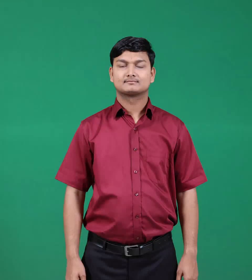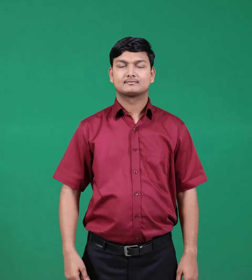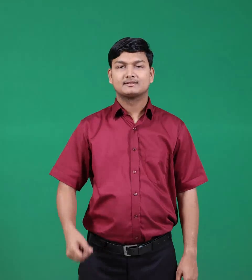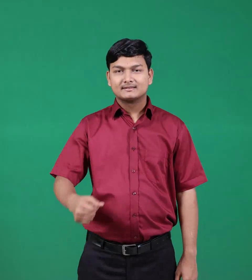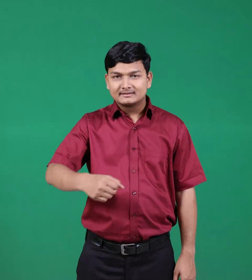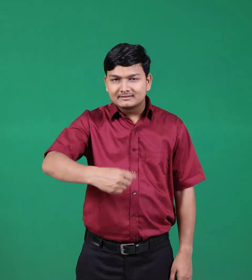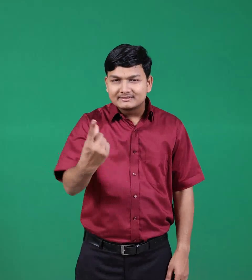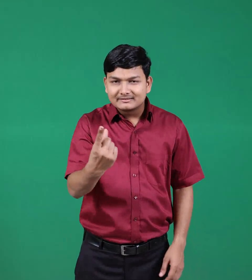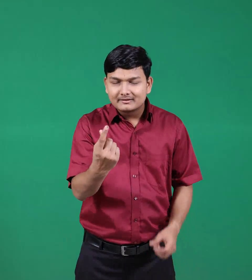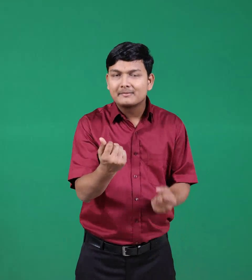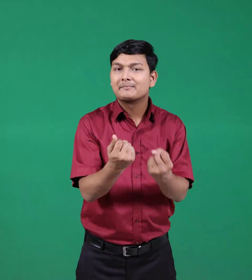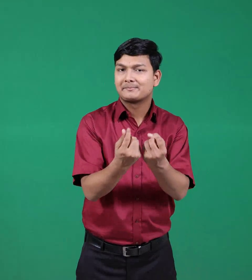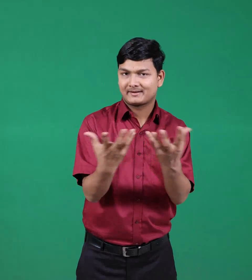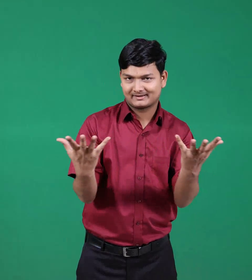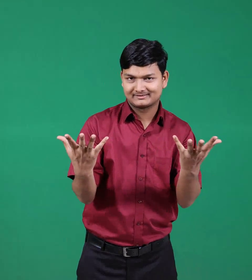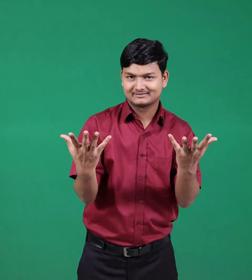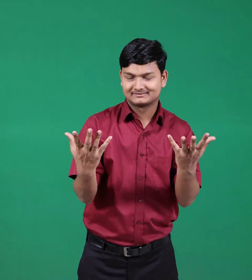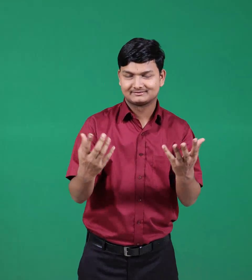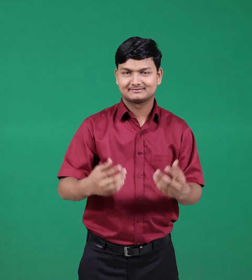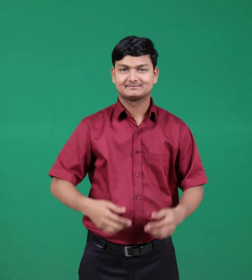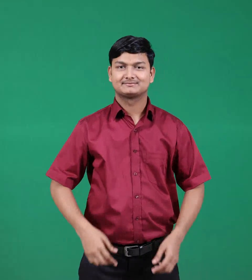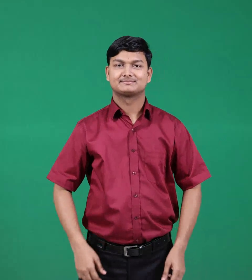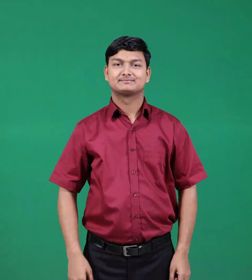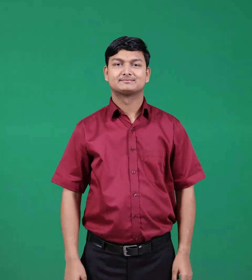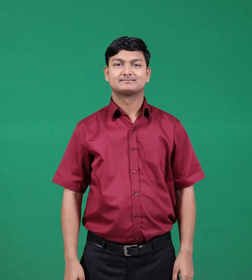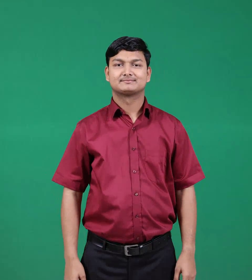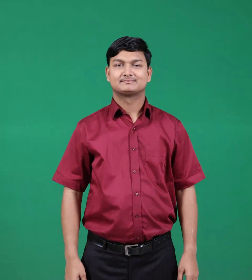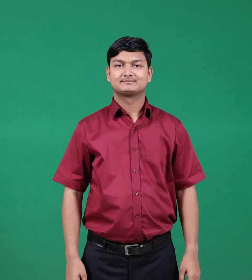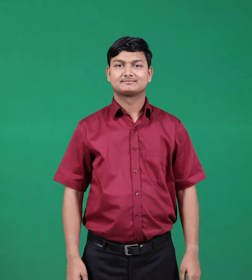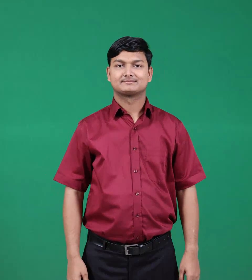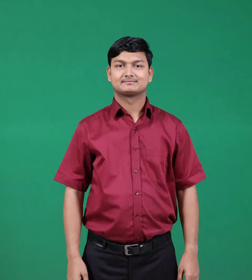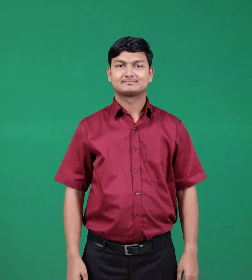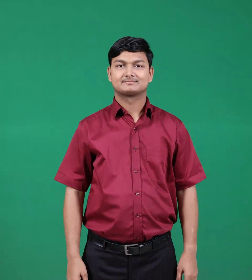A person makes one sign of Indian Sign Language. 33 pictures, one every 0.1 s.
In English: knives
